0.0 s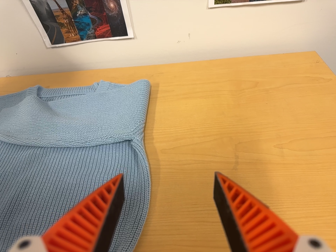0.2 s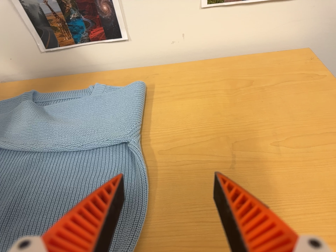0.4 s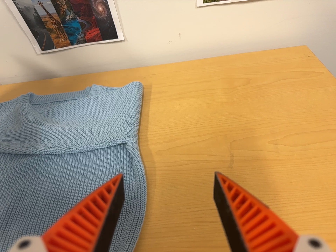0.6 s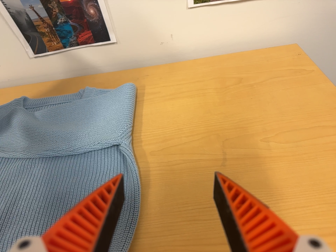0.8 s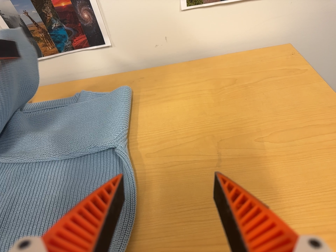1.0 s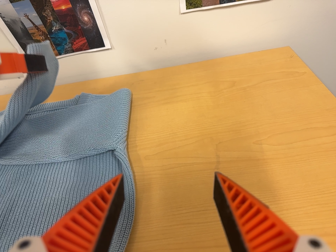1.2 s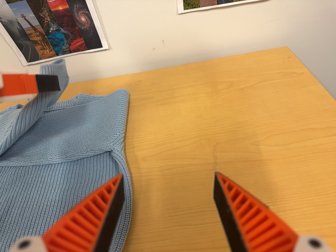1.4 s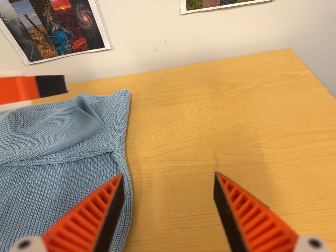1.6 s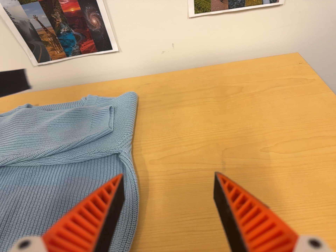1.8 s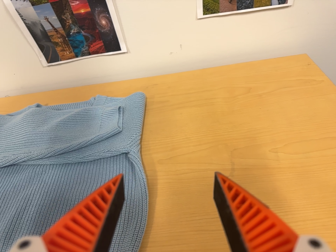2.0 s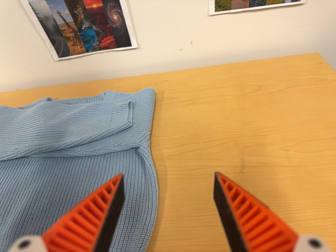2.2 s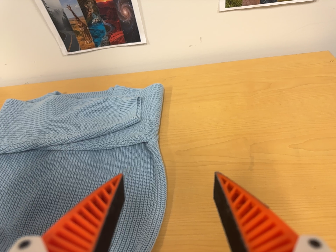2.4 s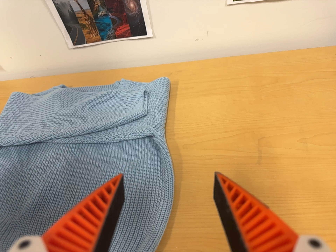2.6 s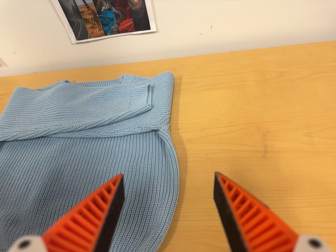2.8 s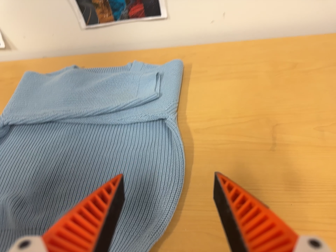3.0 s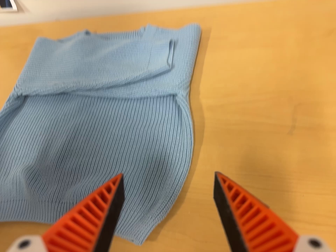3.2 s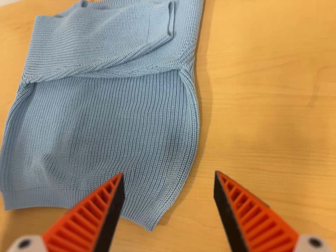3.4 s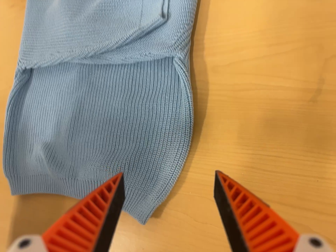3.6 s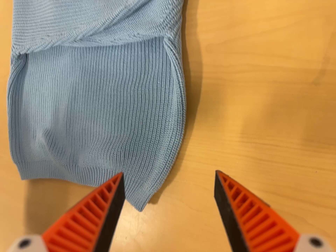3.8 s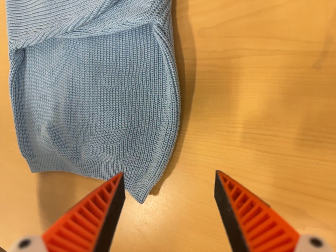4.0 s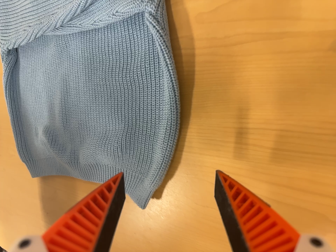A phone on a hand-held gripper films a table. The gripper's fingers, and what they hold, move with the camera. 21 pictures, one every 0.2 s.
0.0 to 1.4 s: The camera shifts only a little, or ends up much as it began.
1.4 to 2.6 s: The camera travels to its left, about 6 cm, so close, fixed things drift to the right.
2.6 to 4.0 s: The camera pans to its left by about 30 degrees. It travels to its right, toward the top of its view and forward, about 26 cm. Its aim tips toward the bottom of its view by about 45 degrees. It rolls about its line of sight by about 10 degrees, and the scene rotates counterclockwise.
The film runs forward here.
